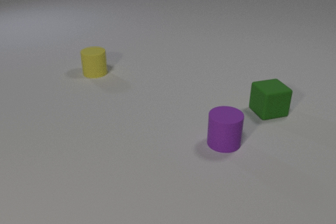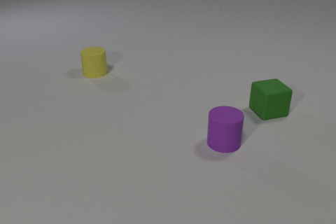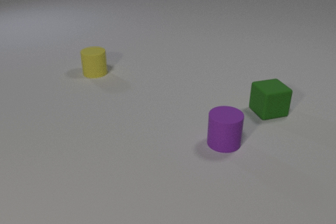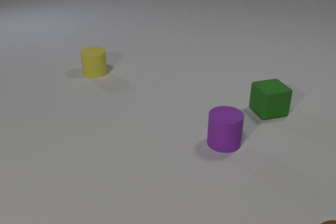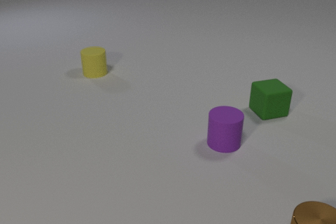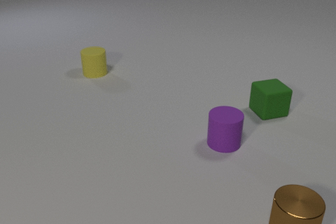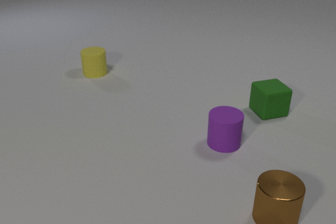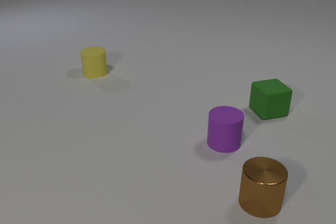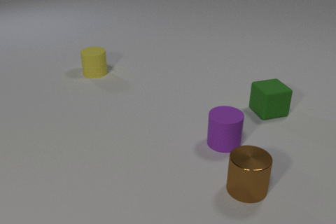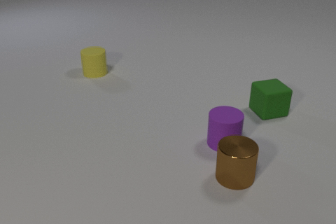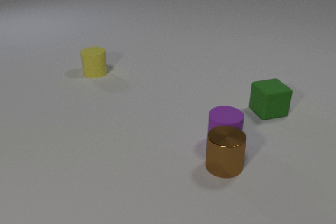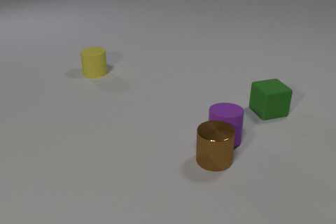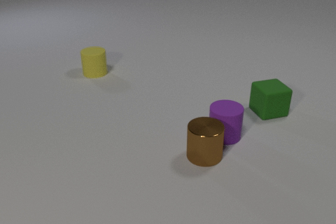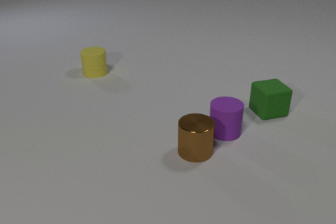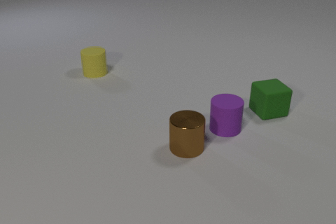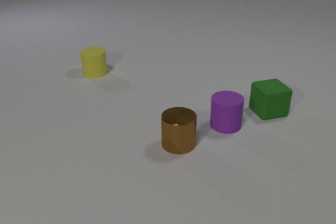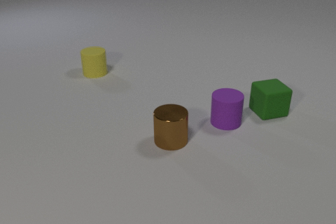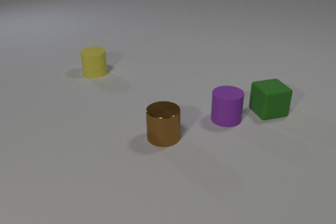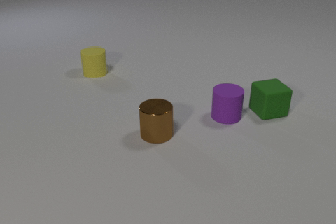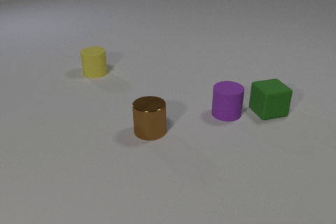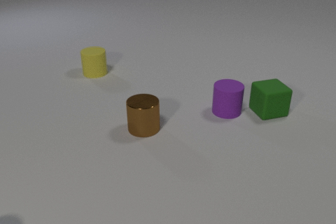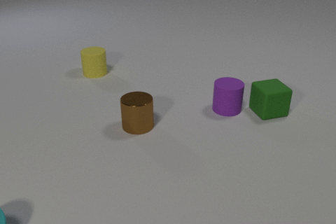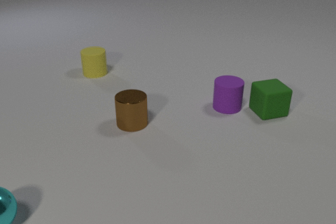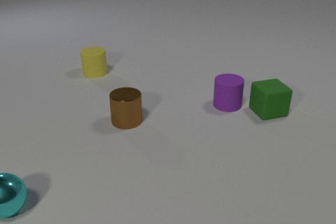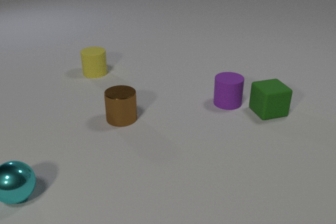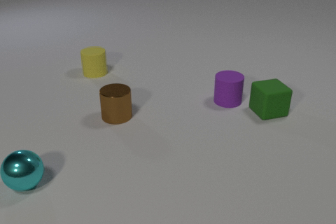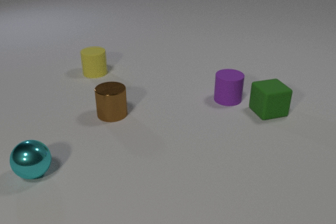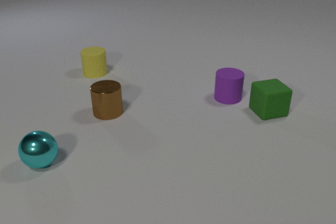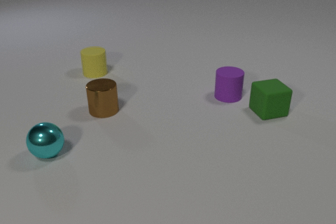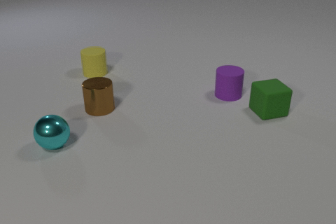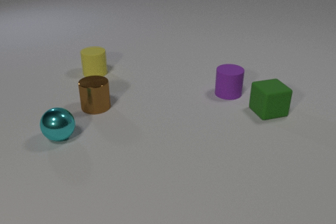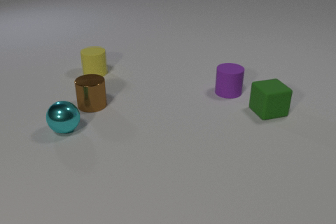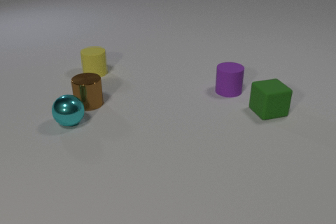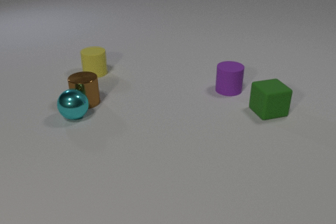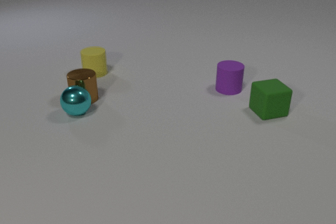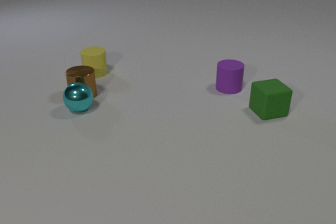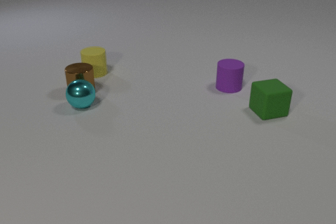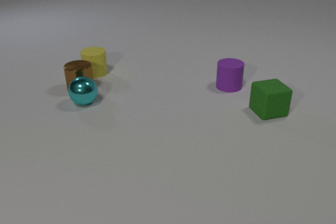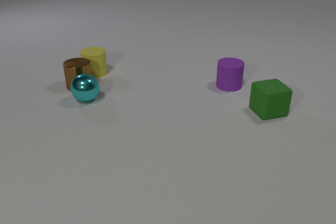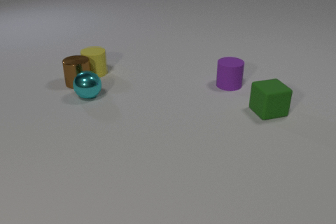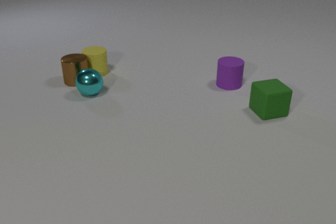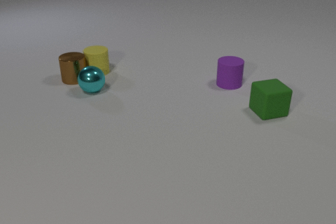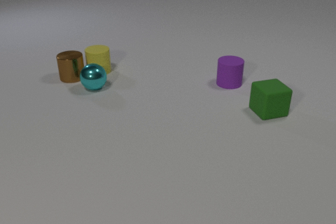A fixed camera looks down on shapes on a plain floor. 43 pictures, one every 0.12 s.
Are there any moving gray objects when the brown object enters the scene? no.
What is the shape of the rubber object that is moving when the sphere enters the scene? cylinder.
What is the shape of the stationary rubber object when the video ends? cube.
0.00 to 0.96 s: The brown metal cylinder comes in at the bottom edge, slides away from the camera and to the left.
0.96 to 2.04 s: The brown metal cylinder slides to the left and away from the camera. The purple rubber cylinder slides away from the camera. The brown metal cylinder and the purple rubber cylinder collide.
2.04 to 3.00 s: The brown metal cylinder slides to the left and away from the camera. The purple rubber cylinder slides away from the camera. The cyan metal sphere comes in at the left edge, rolls away from the camera and to the right.
3.00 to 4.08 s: The brown metal cylinder slides away from the camera and to the left. The purple rubber cylinder slides away from the camera. The cyan metal sphere rolls away from the camera and to the right. The brown metal cylinder and the cyan metal sphere collide.
4.08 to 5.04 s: The brown metal cylinder slides away from the camera. The purple rubber cylinder slides away from the camera. The cyan metal sphere rolls away from the camera. The yellow rubber cylinder moves, and ends about where it began. The brown metal cylinder and the yellow rubber cylinder collide.
